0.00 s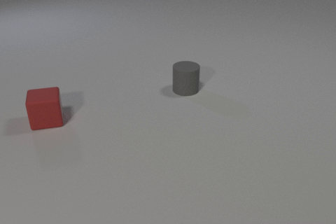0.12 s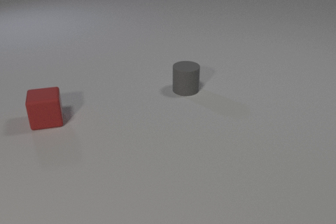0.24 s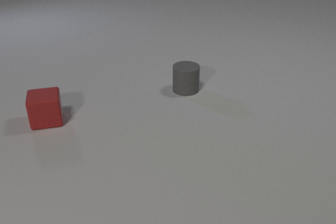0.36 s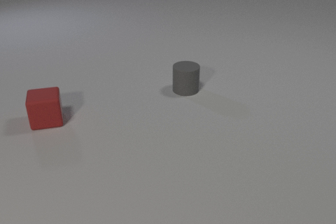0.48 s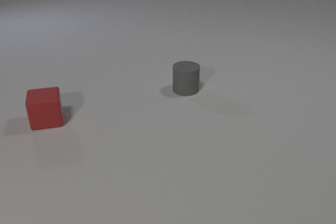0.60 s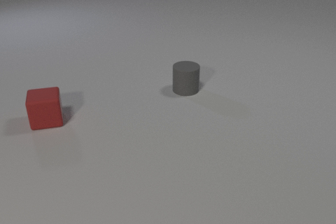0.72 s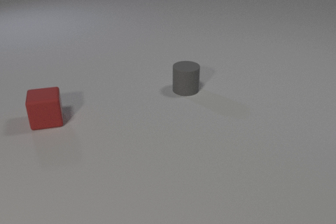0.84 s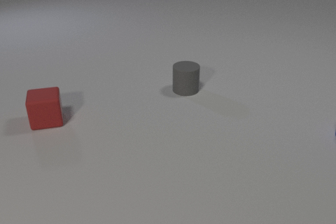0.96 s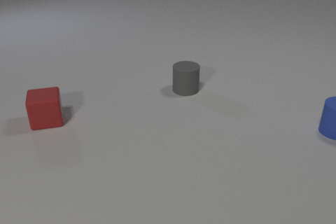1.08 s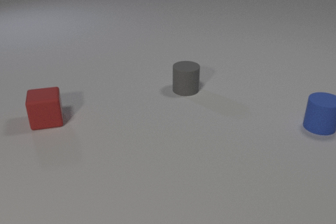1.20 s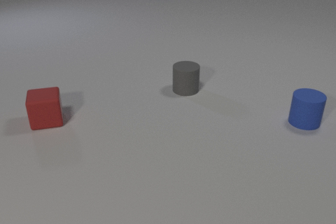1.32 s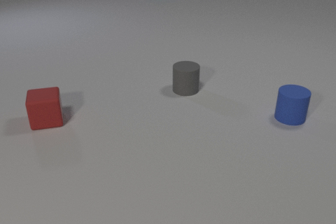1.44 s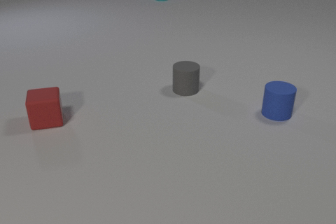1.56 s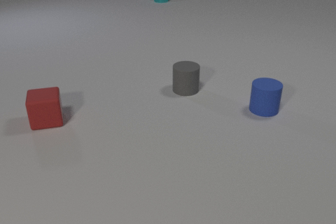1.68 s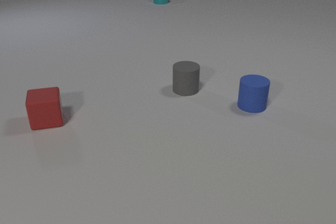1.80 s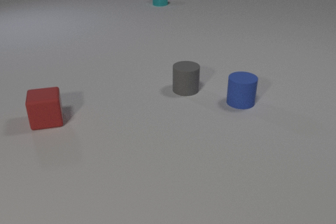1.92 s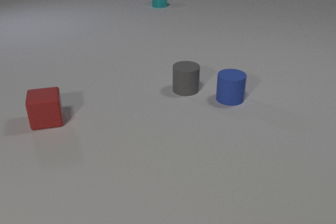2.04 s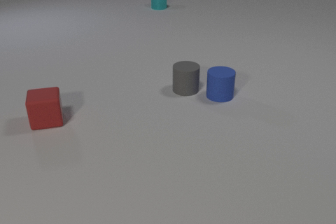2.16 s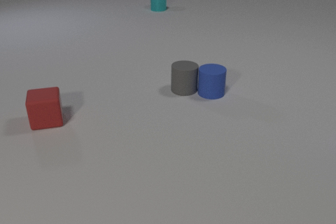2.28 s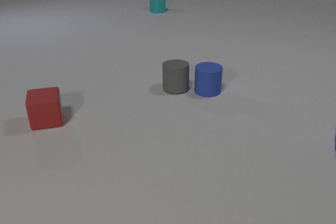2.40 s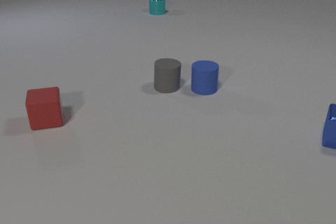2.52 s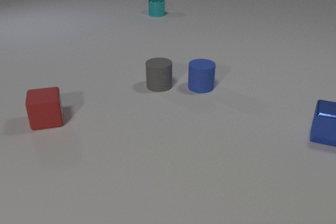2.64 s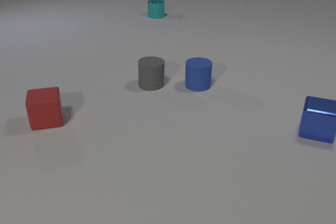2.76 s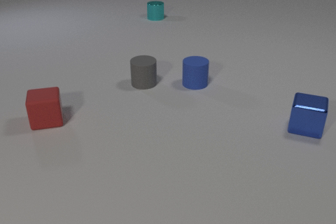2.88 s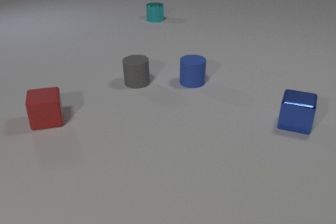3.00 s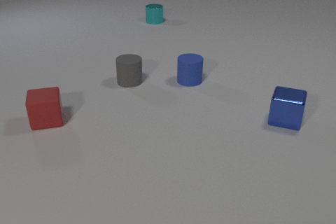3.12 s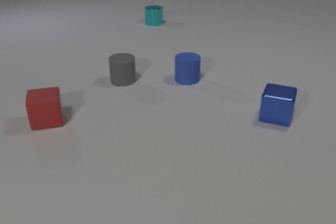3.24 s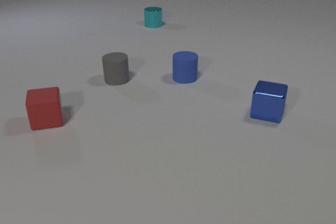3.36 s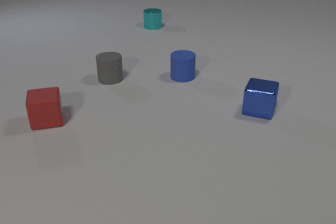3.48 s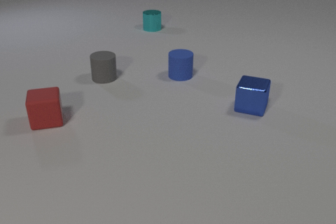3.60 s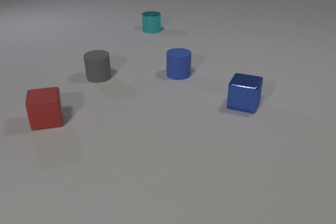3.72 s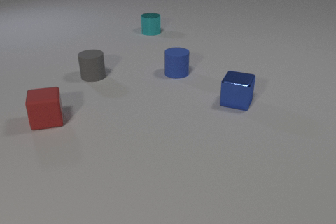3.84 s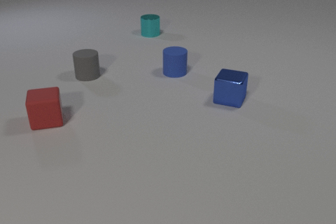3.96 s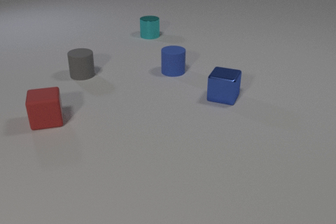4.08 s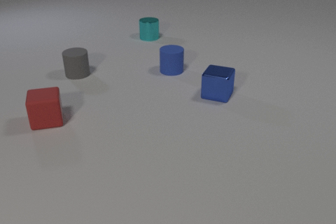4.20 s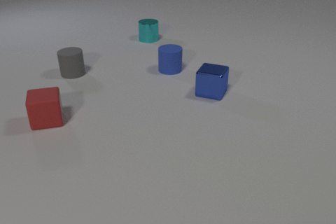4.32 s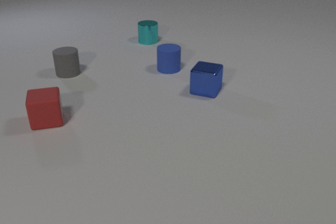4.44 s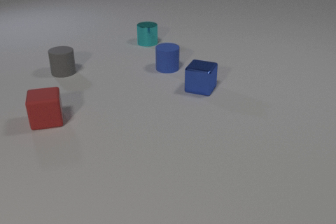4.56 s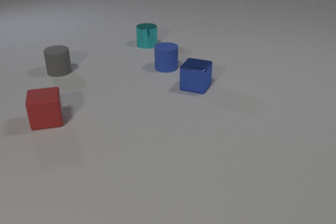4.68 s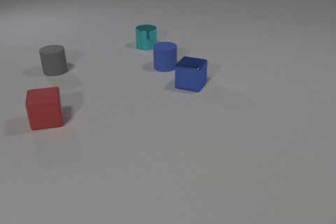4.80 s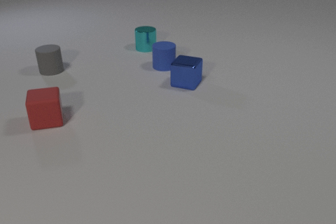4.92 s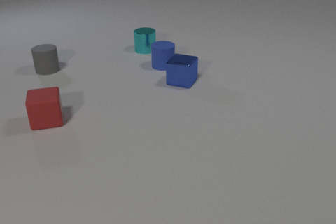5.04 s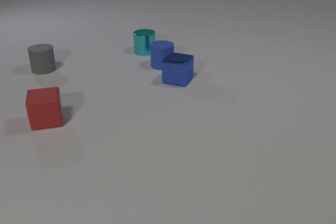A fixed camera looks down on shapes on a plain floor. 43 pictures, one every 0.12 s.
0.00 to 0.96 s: The blue rubber cylinder comes in at the right edge, slides to the left.
0.96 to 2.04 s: The blue rubber cylinder slides to the left. The cyan metal cylinder comes in at the top edge, slides toward the camera.
2.04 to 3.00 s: The blue rubber cylinder slides away from the camera and to the left. The gray rubber cylinder slides to the left. The cyan metal cylinder slides toward the camera. The blue metal cube comes in at the right edge, slides to the left. The blue rubber cylinder and the gray rubber cylinder collide.
3.00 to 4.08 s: The blue rubber cylinder slides away from the camera and to the left. The gray rubber cylinder slides to the left and away from the camera. The cyan metal cylinder slides toward the camera. The blue metal cube slides to the left and away from the camera.
4.08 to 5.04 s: The blue rubber cylinder slides away from the camera and to the left. The gray rubber cylinder slides to the left and away from the camera. The cyan metal cylinder slides toward the camera. The blue metal cube slides to the left and away from the camera.
How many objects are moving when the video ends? 4.
Are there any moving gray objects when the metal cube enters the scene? yes.
How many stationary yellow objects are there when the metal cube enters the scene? 0.
